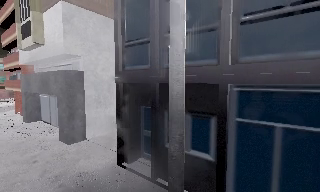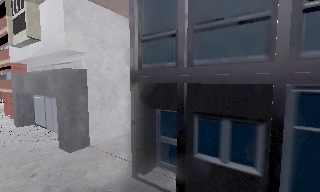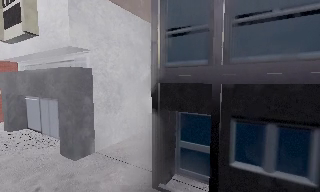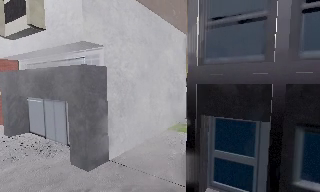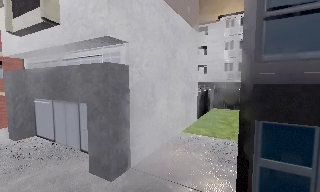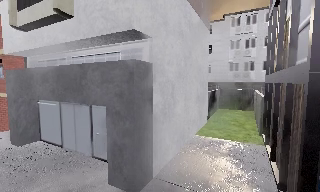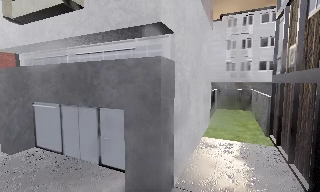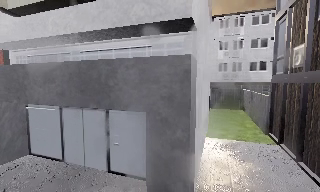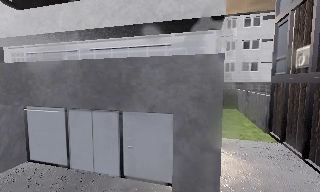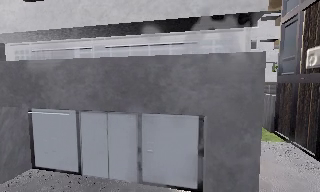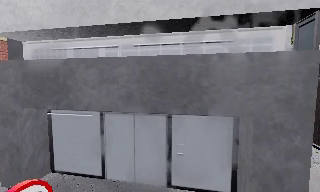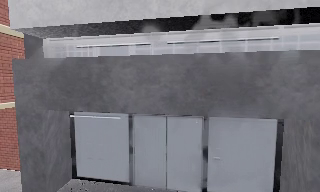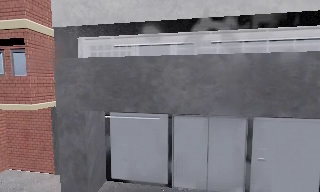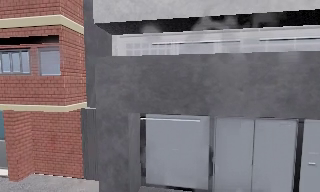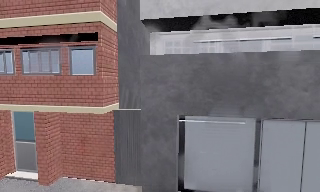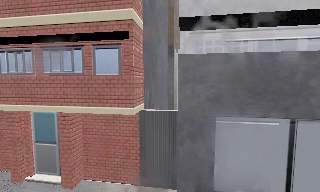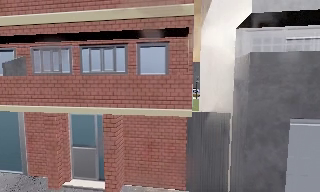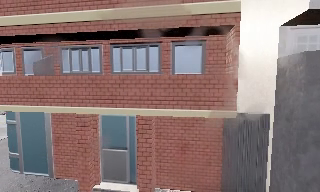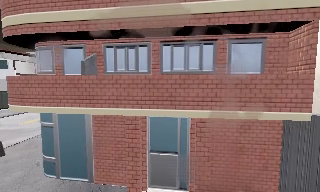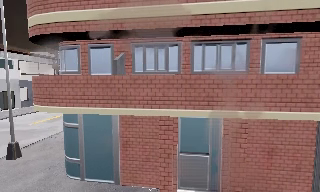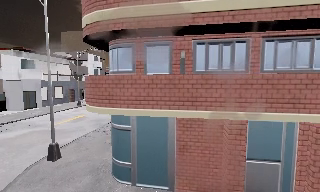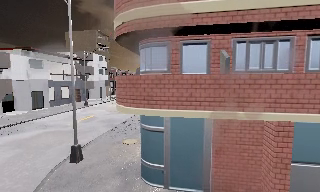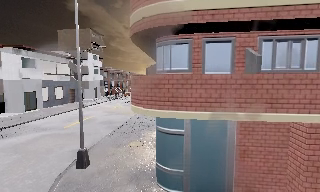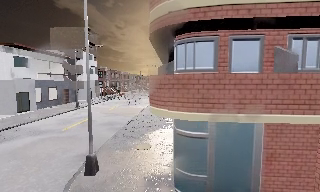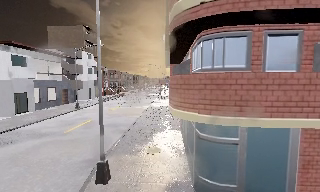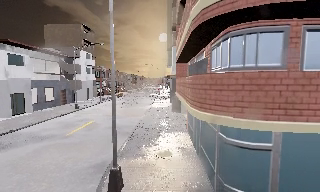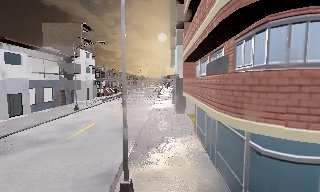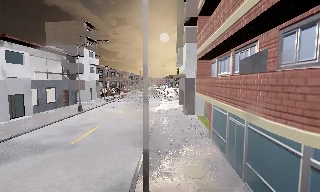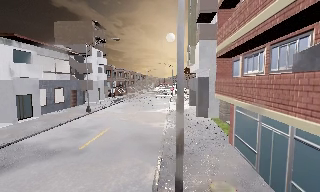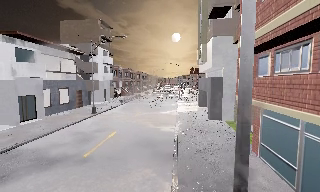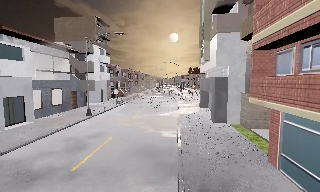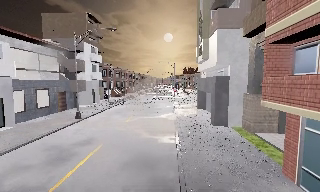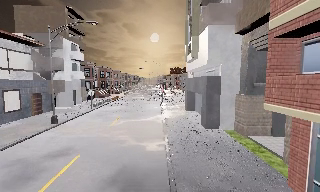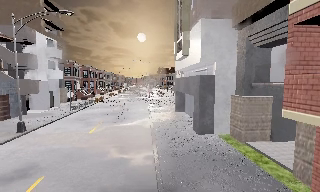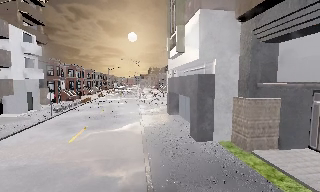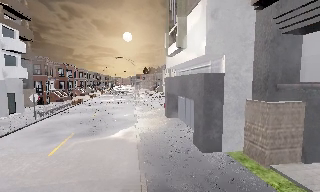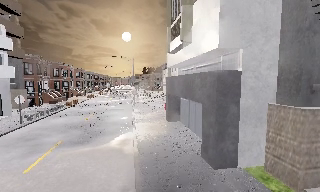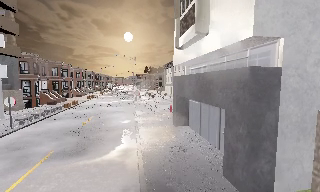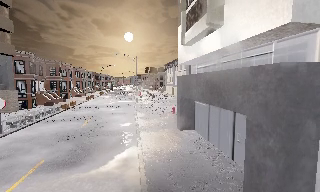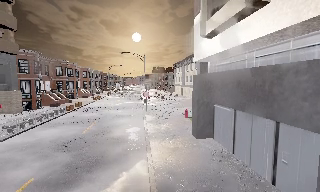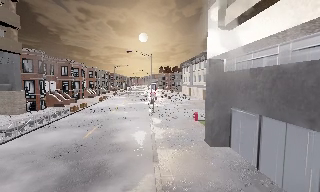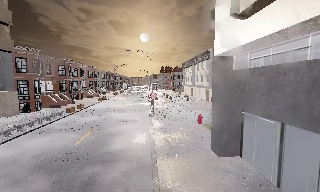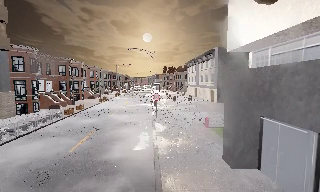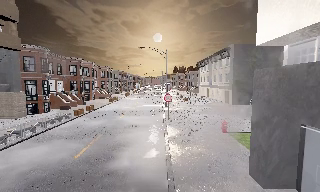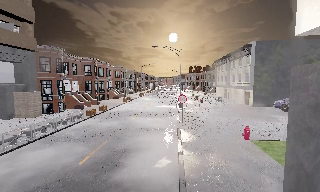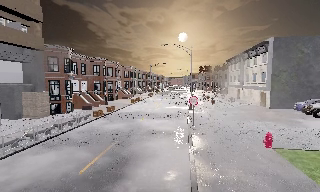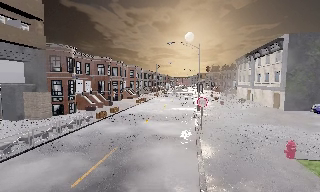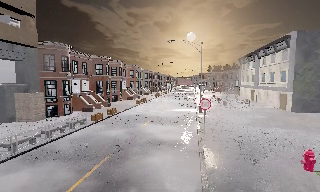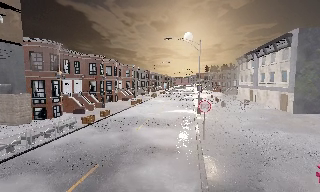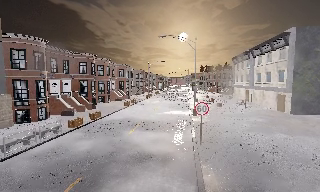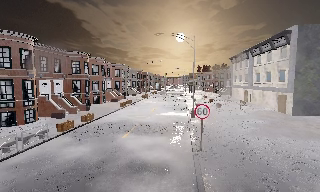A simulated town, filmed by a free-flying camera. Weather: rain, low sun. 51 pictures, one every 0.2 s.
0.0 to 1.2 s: The camera pans to its right, which is clockwise from overhead, by about 15 degrees. It travels to its left and forward, about 7 m, so close, fixed things drift to the right.
1.2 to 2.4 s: The camera pans to its right, which is clockwise from overhead, by about 15 degrees. It travels to its left, about 6 m.
2.4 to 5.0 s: The camera travels to its left, about 14 m, so close, fixed things drift to the right.
5.0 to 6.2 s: The camera travels forward and to its left, about 6 m, so what stands in front looms larger.
6.2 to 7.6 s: The camera pans to its right, which is clockwise from overhead, by about 15 degrees. It travels forward, about 9 m, so what stands in front looms larger.
7.6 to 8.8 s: The camera swings to its left by about 15 degrees, and the scene slides to the right. It travels forward, about 6 m, so what stands in front looms larger.
8.8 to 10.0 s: The camera travels forward, about 5 m, so what stands in front looms larger.
The film runs forward here.
